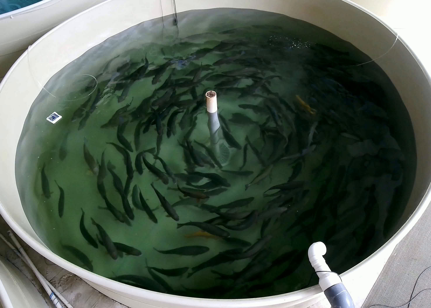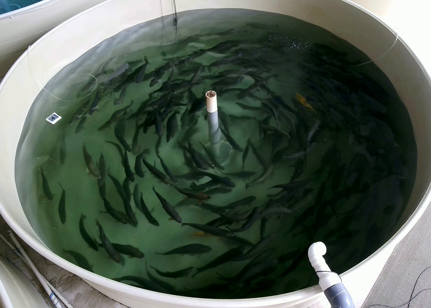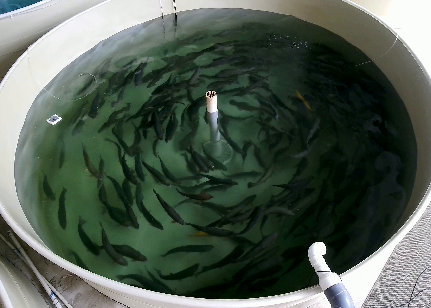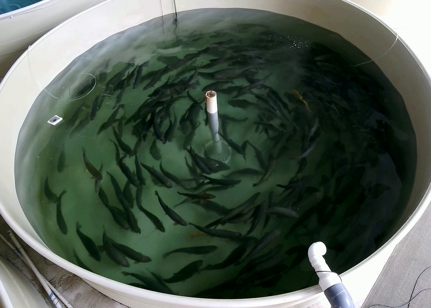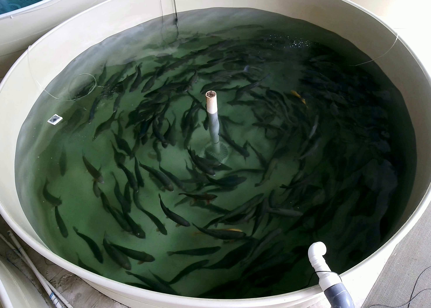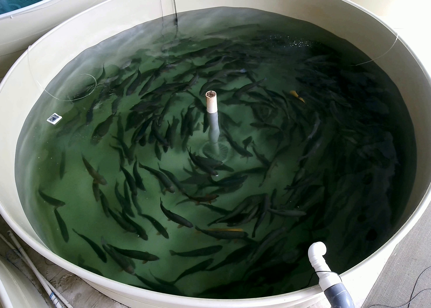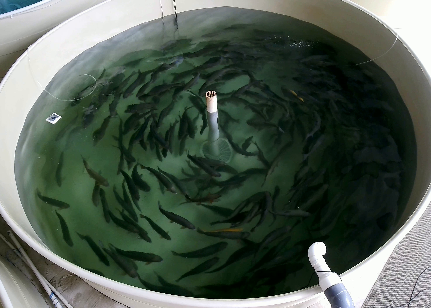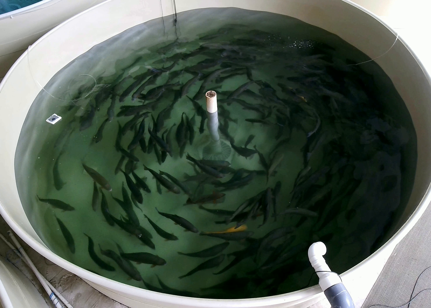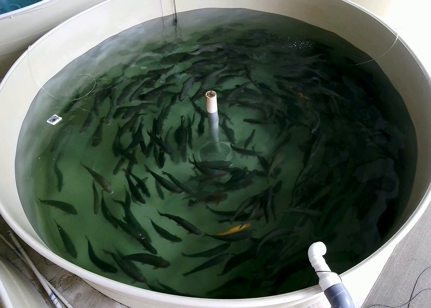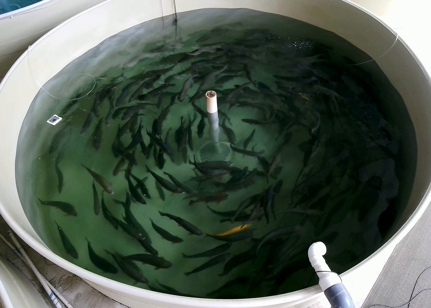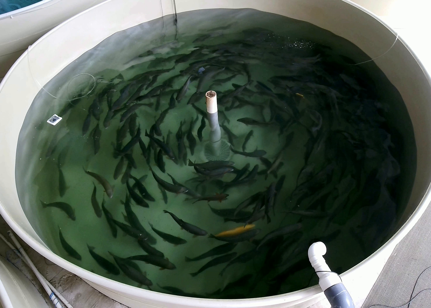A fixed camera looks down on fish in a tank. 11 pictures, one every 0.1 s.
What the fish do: Normal cruising.
